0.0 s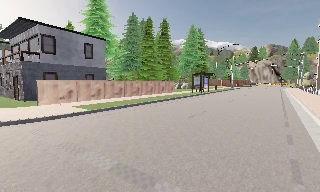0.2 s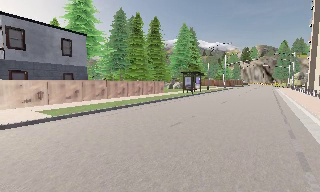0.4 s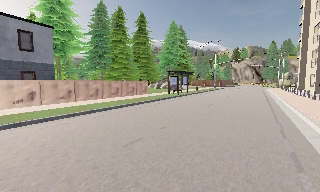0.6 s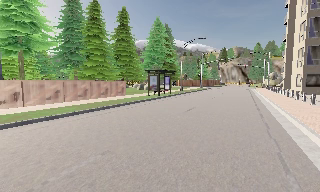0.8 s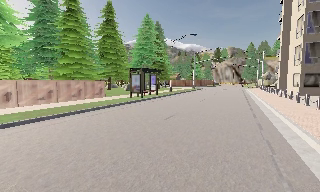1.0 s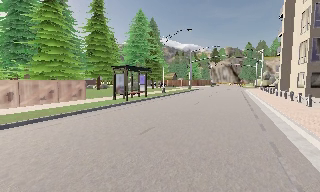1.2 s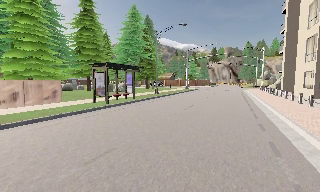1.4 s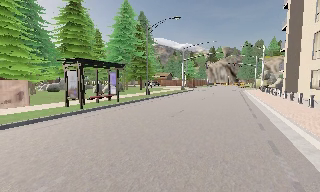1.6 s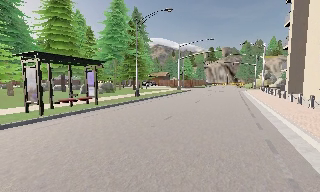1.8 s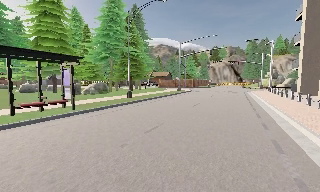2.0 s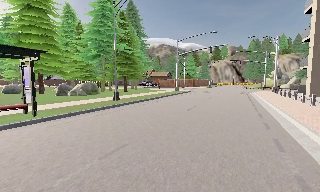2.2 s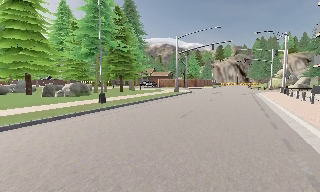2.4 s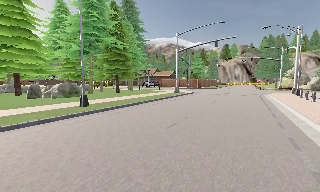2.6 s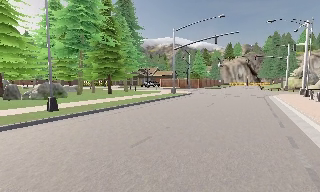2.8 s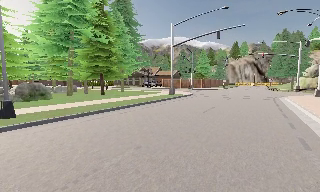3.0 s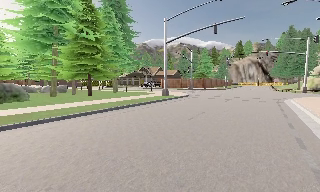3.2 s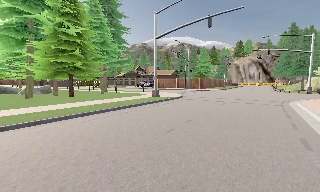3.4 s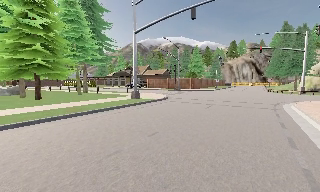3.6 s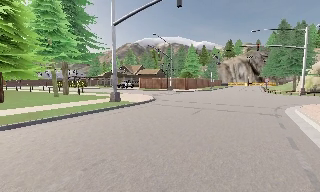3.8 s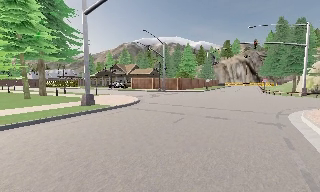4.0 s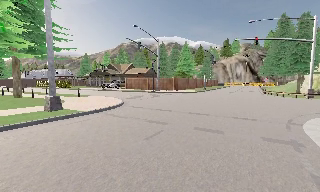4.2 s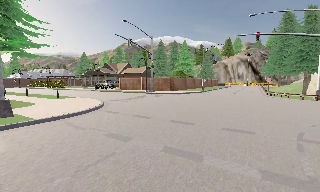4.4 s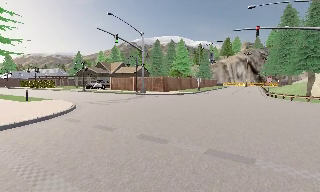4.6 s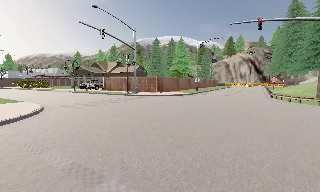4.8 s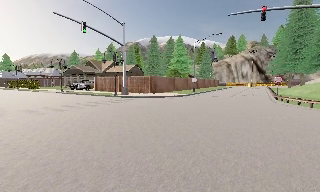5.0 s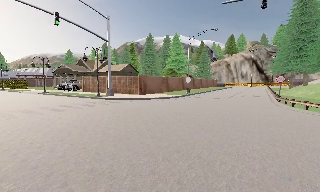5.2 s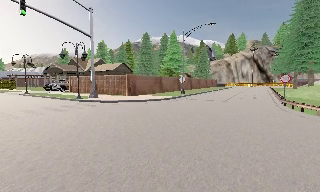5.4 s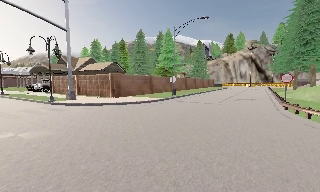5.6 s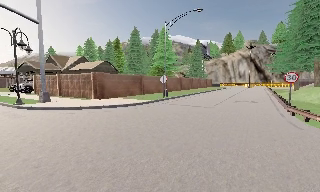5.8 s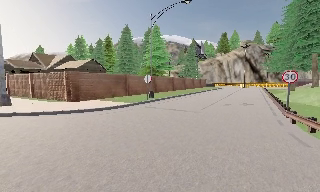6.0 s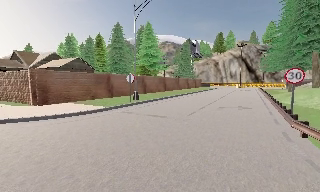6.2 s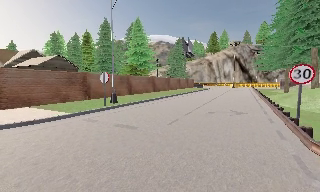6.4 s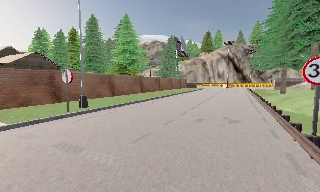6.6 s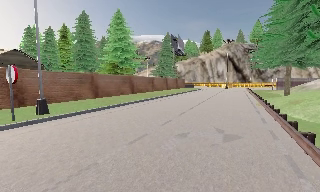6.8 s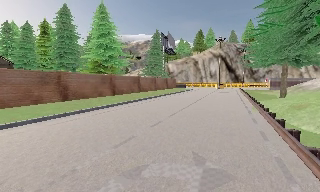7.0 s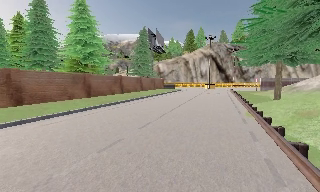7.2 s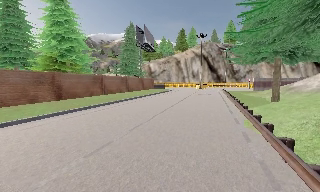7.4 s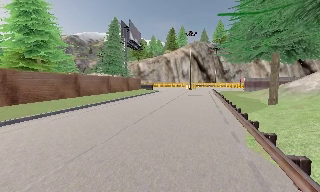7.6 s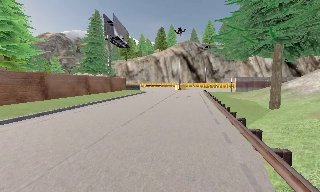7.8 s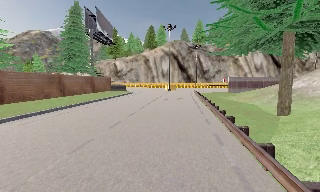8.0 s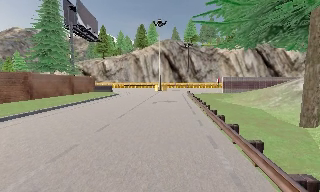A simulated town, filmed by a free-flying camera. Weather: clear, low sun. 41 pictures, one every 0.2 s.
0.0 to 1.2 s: The camera swings to its right by about 10 degrees, and the scene slides to the left. It travels forward and to its right, about 12 m, so what stands in front looms larger.
1.2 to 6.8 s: The camera travels forward and to its right, about 55 m, so what stands in front looms larger.
6.8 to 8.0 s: The camera pans to its right, which is clockwise from overhead, by about 20 degrees. It travels forward, about 13 m, so what stands in front looms larger.
The film runs forward here.
